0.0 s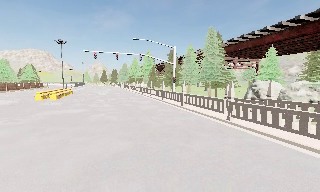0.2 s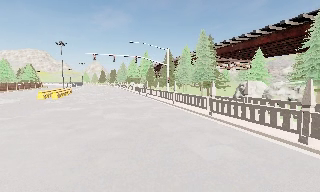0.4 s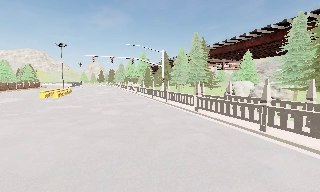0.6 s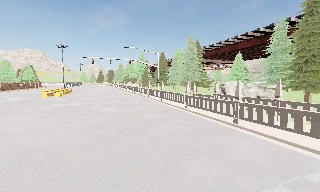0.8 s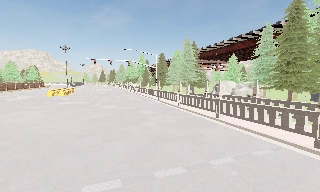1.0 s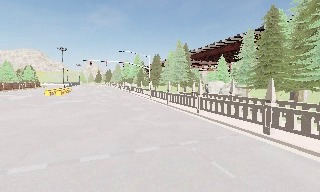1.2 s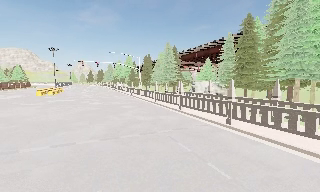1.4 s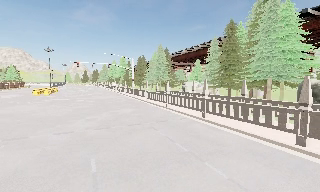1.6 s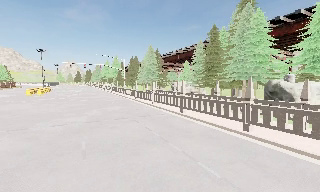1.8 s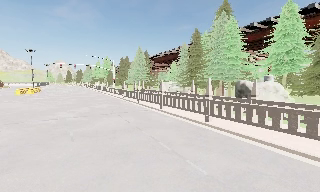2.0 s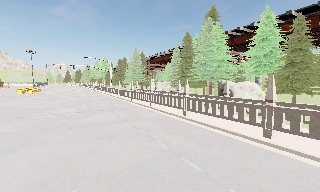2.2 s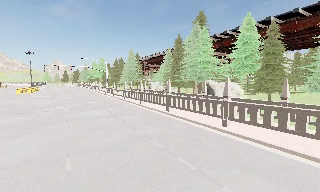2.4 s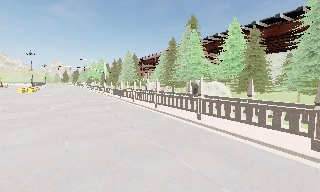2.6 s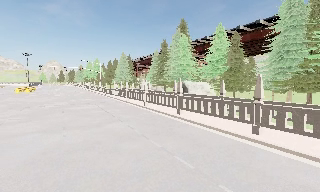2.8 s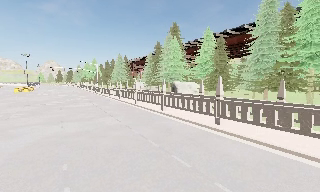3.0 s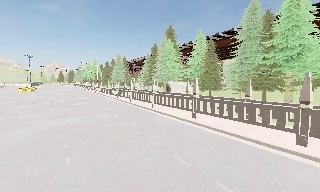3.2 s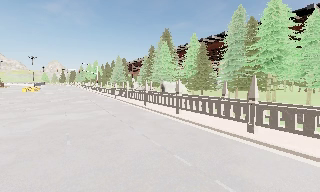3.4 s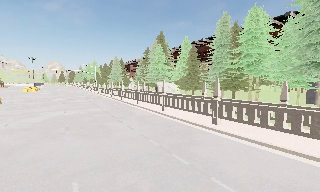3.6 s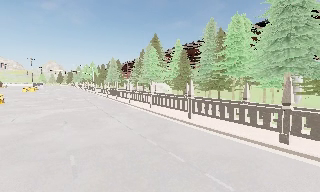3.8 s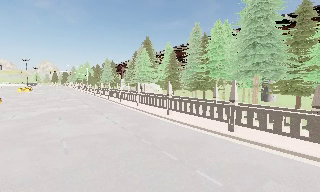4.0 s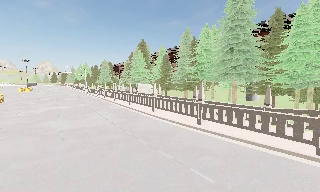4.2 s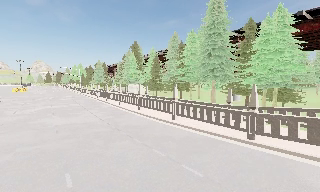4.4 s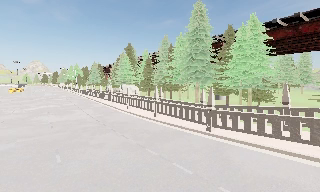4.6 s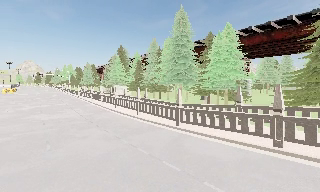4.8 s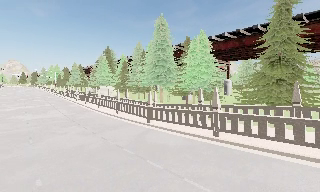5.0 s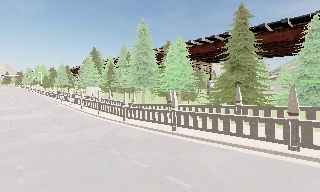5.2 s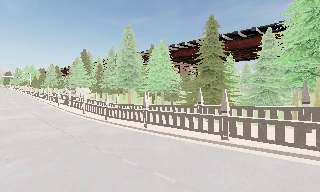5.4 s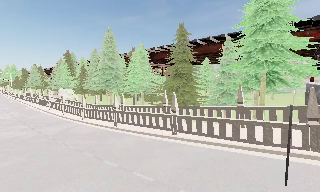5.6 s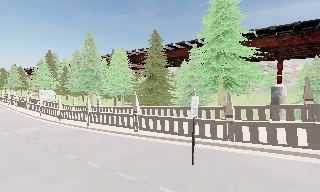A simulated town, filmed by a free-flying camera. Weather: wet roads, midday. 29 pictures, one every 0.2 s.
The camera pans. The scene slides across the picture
to the left.
The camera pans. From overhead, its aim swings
clockwise.
0.0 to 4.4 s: The camera swings to its right by about 15 degrees, and the scene slides to the left. It travels backward and to its right, about 45 m, so what stands in front gets smaller.
4.4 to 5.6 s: The scene slides to the left, as the camera pans about 20 degrees to its right. It travels to its right and backward, about 14 m, so close, fixed things drift to the left.
The film runs backward here.
